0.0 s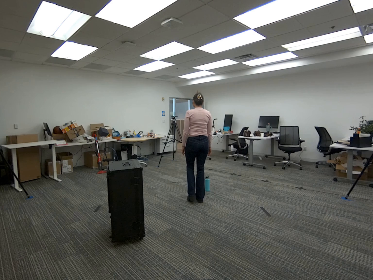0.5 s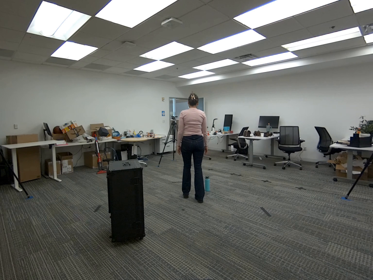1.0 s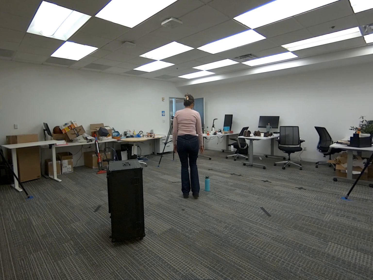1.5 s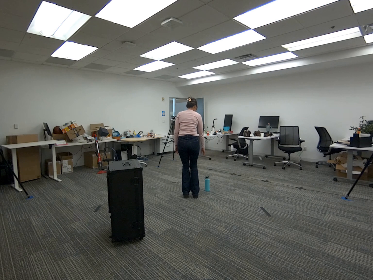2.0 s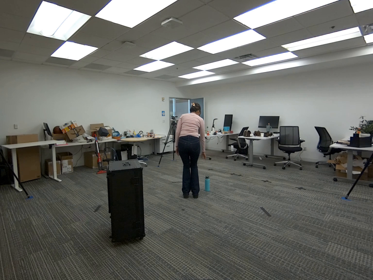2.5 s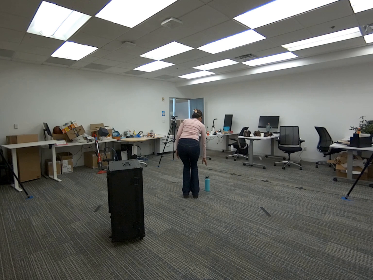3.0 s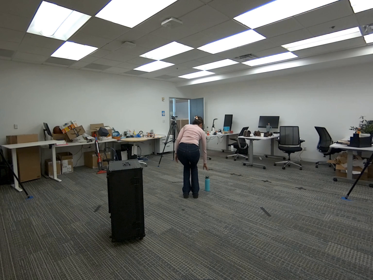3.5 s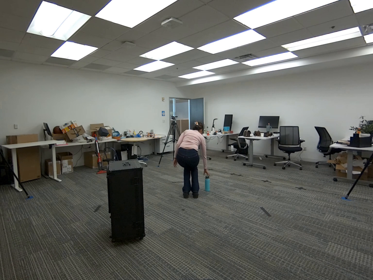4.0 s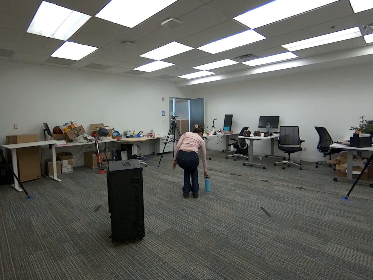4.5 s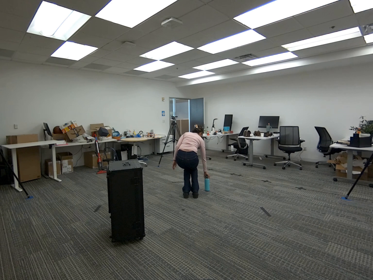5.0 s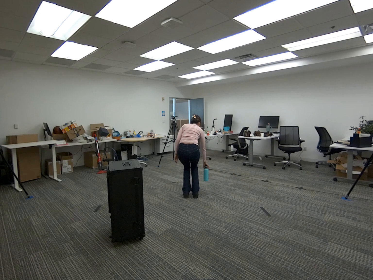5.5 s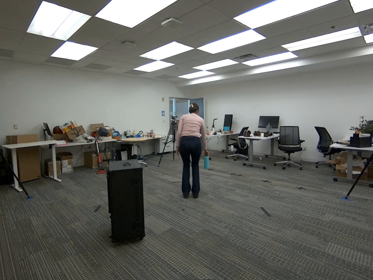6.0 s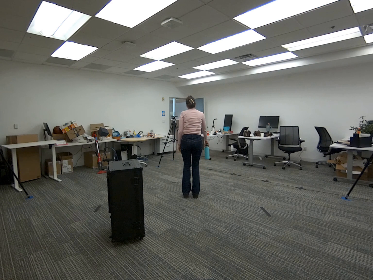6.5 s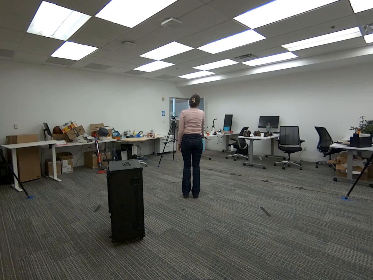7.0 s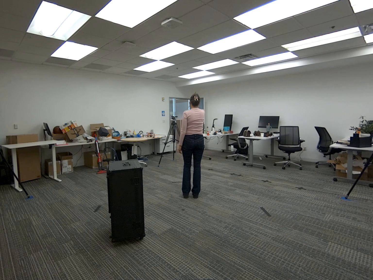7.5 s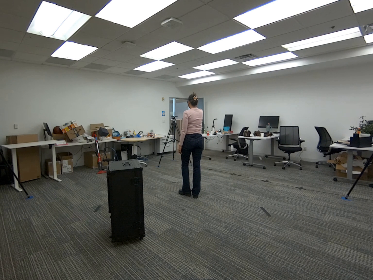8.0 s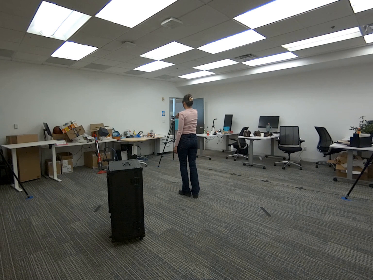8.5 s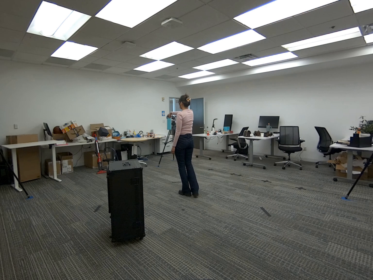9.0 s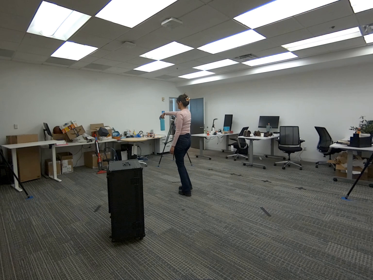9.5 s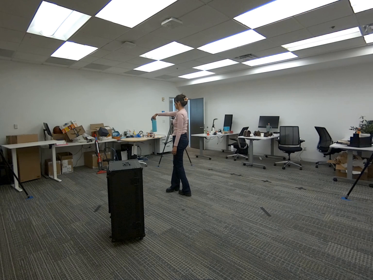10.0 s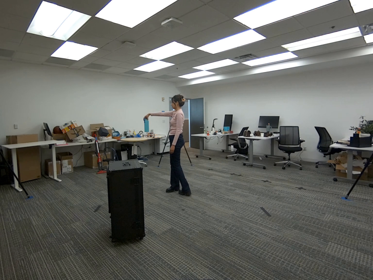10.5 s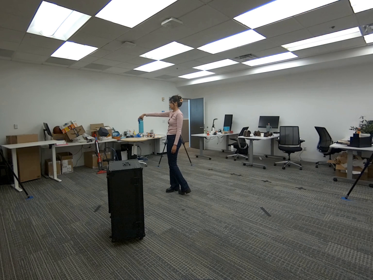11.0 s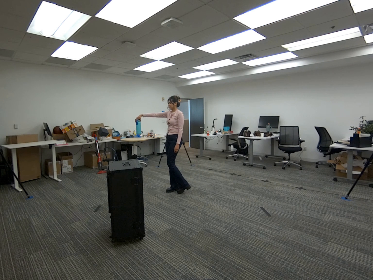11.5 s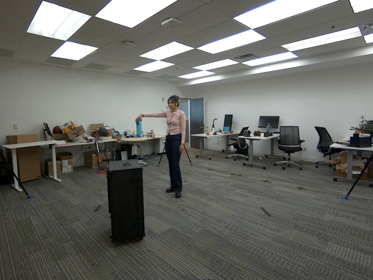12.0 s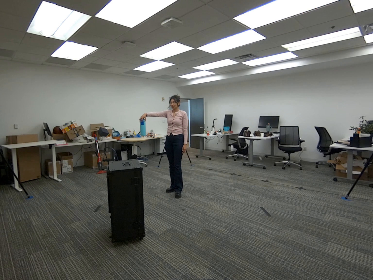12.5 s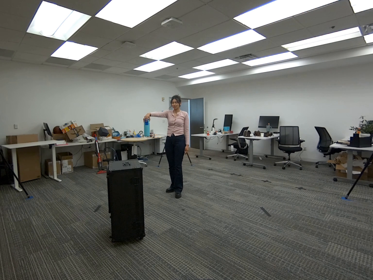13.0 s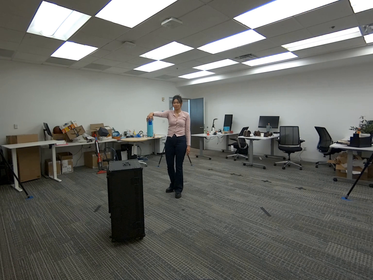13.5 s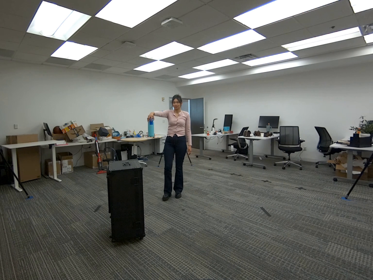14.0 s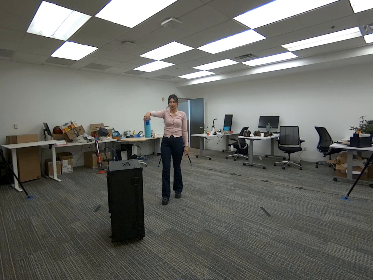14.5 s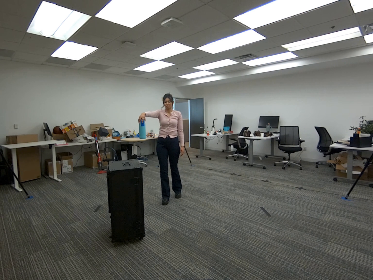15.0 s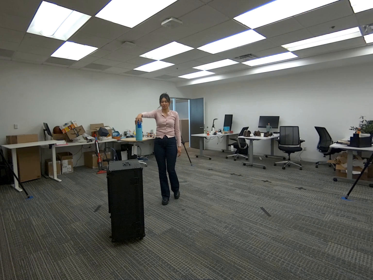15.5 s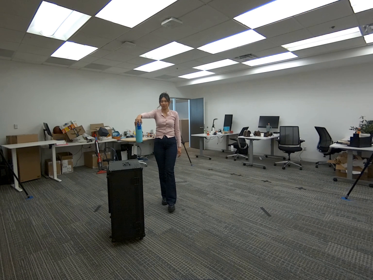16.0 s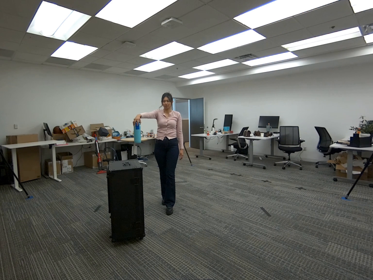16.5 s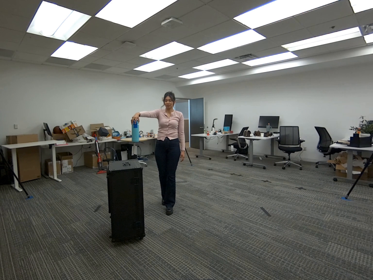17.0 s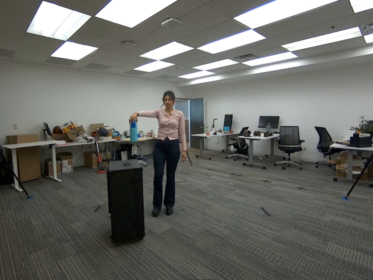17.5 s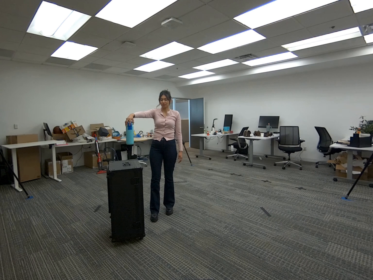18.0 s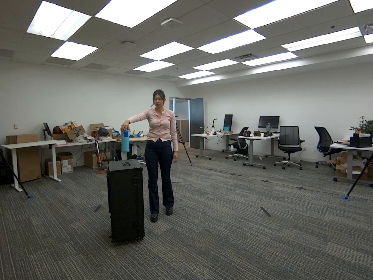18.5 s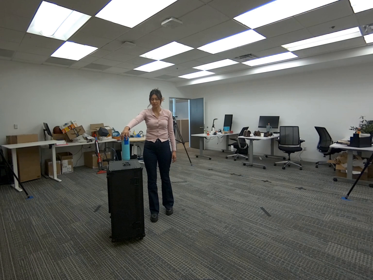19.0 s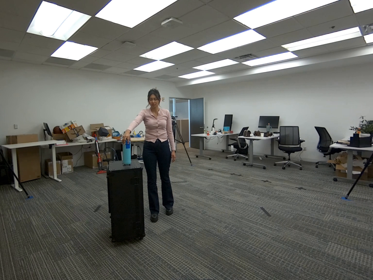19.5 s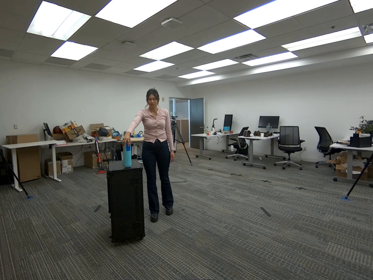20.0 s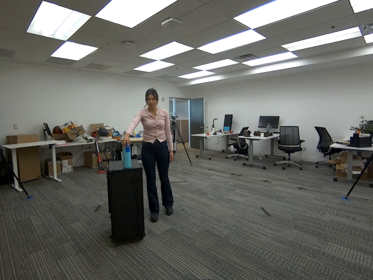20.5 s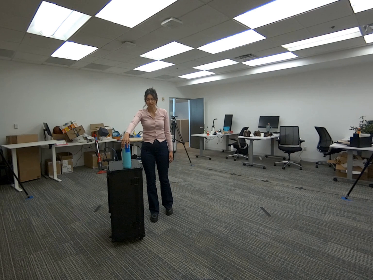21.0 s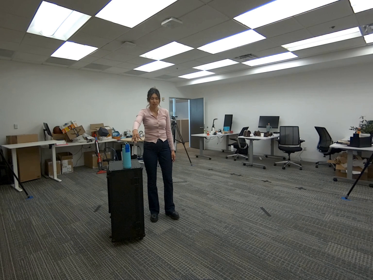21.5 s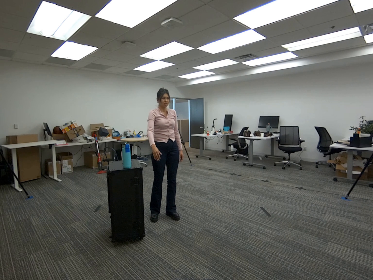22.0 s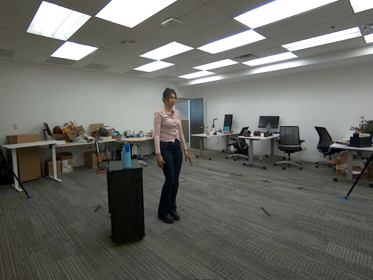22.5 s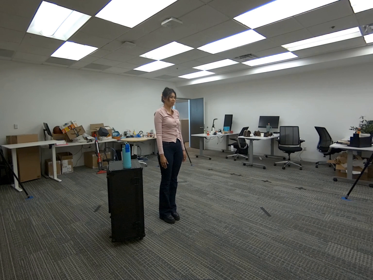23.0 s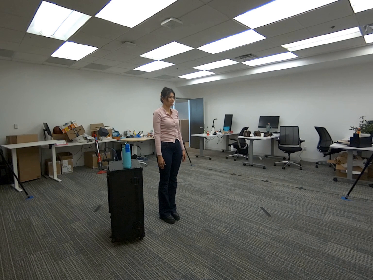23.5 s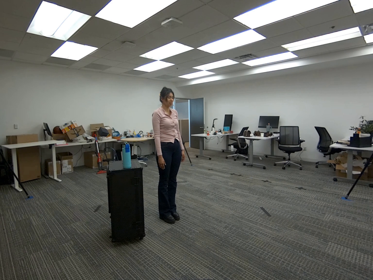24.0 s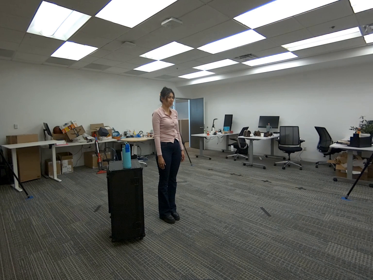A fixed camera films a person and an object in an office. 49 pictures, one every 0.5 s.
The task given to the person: Walk to the cyan water bottle on the ground. Pick up the bottle with your right hand, and place it on the G1 box.
